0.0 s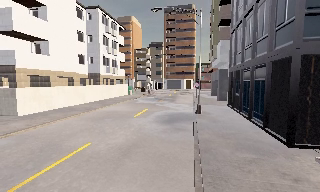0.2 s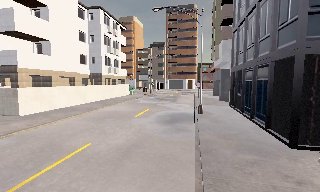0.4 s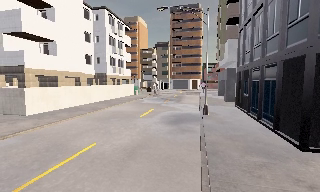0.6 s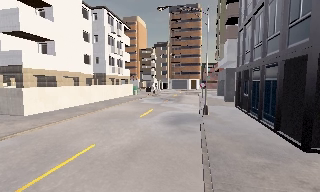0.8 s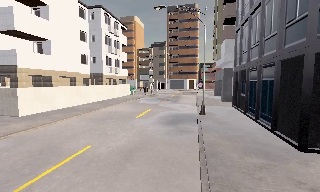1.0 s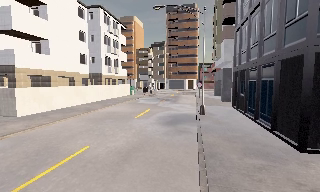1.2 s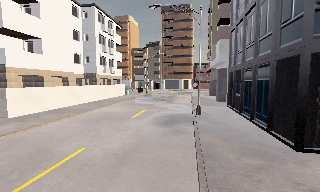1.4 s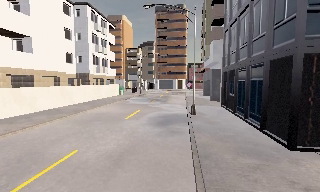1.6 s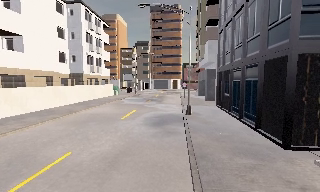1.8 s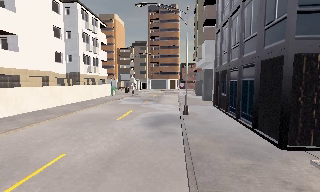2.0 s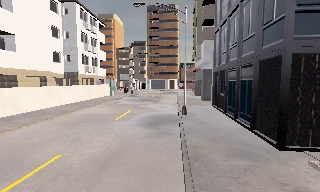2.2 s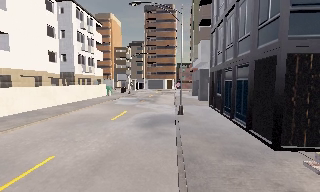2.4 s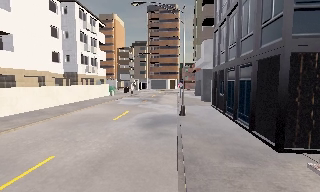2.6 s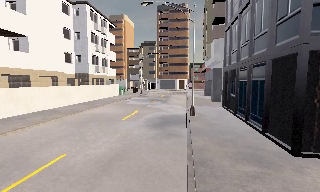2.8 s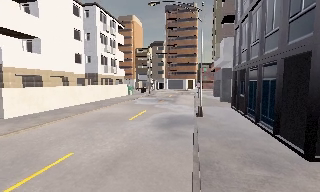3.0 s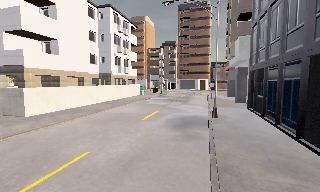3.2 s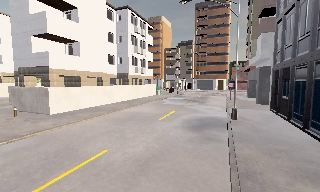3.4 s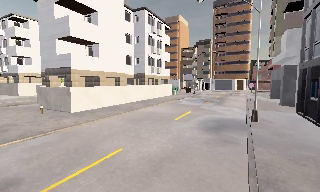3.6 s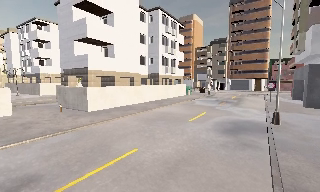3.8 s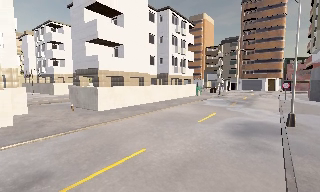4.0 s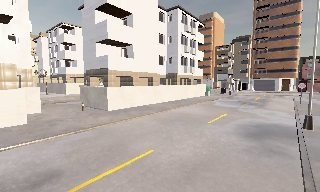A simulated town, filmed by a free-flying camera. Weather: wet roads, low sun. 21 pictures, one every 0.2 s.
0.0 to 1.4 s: The camera travels forward, about 0.5 m, so what stands in front looms larger.
1.4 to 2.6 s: The camera shifts only a little, or ends up much as it began.
2.6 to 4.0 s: The camera swings to its left by about 30 degrees, and the scene slides to the right. It travels forward, about 0.5 m.
The film runs forward here.
